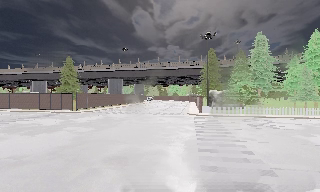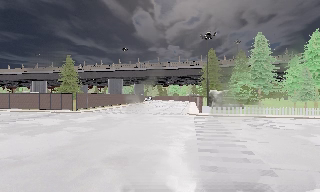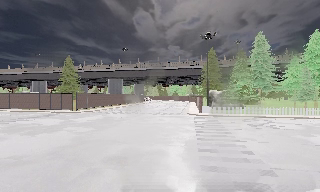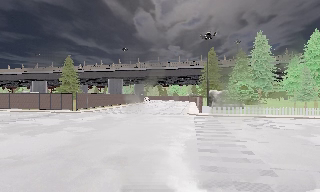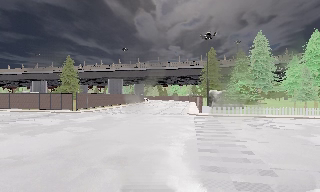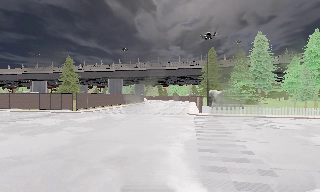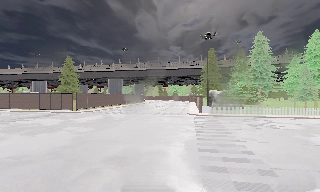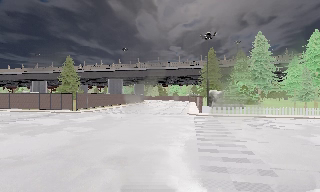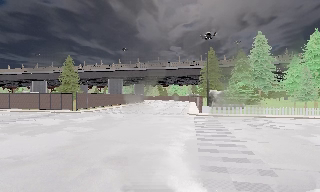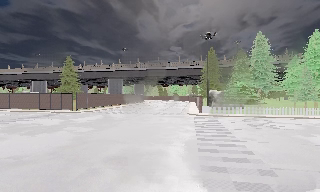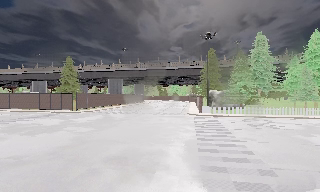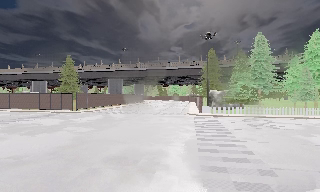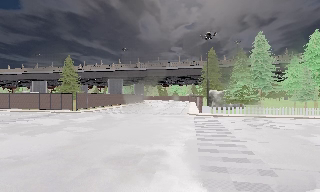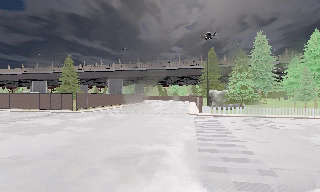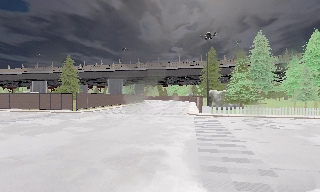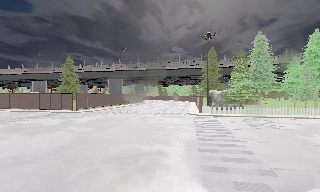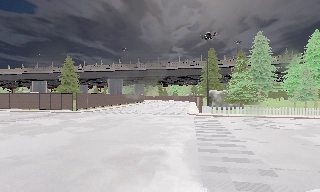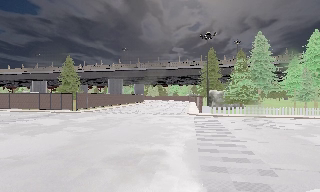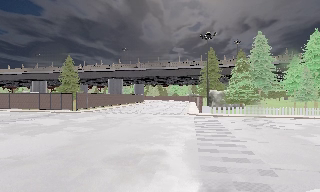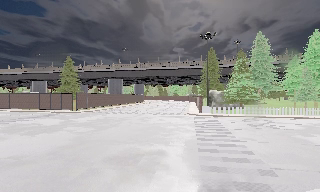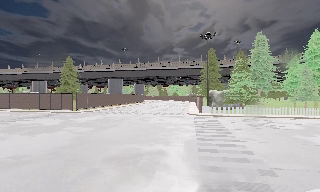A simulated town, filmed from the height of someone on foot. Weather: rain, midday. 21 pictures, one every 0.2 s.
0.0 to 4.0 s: The camera keeps its place and its aim.
The film runs backward here.
